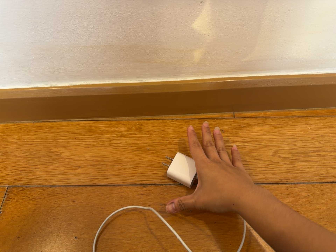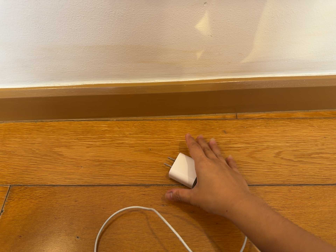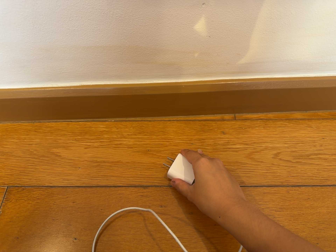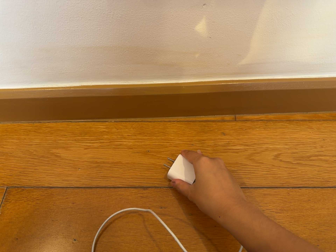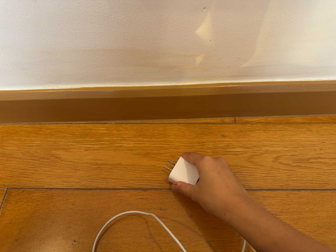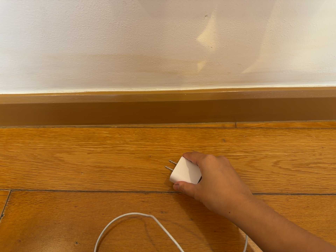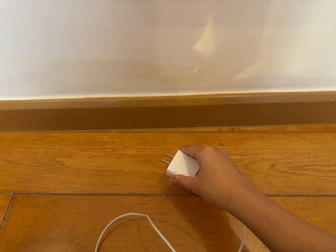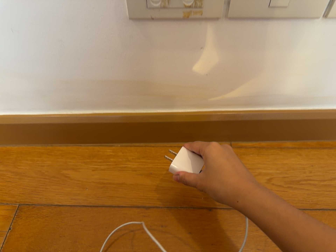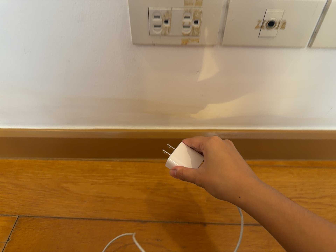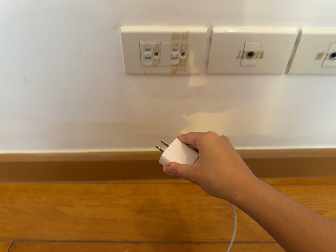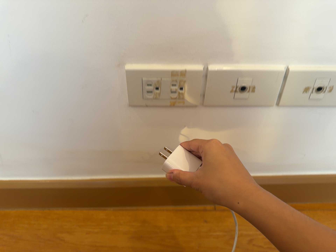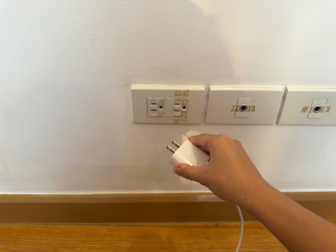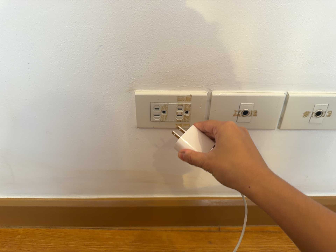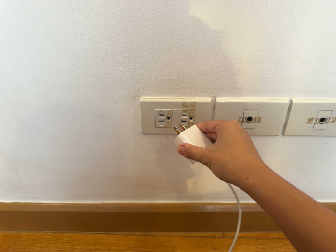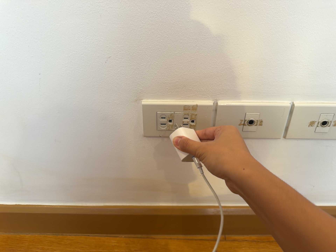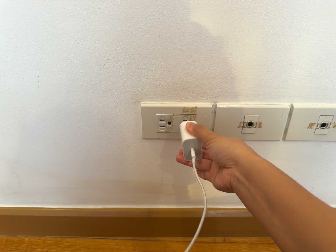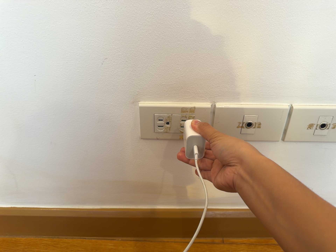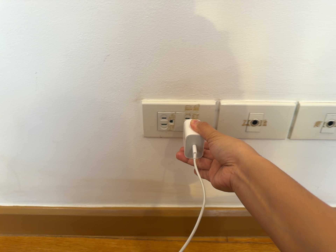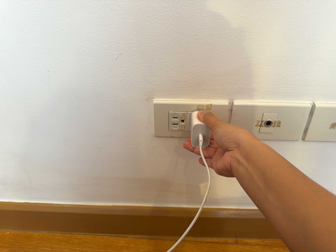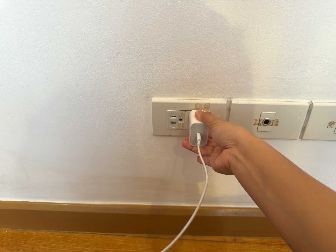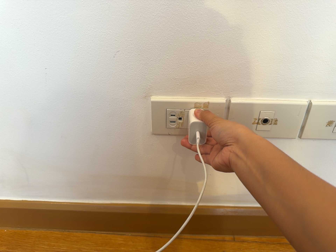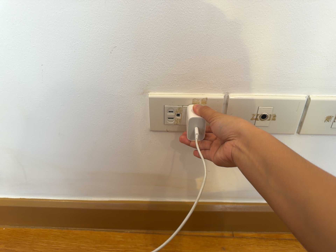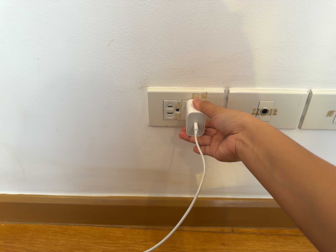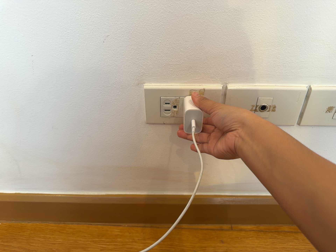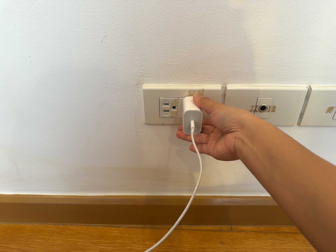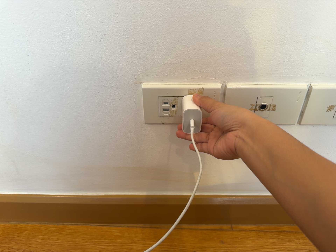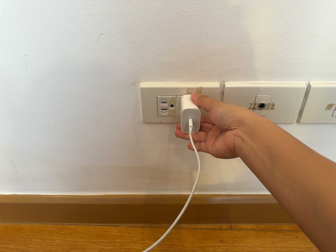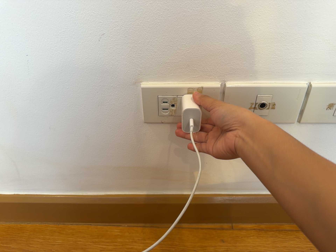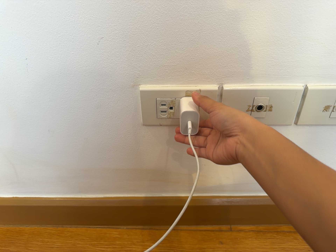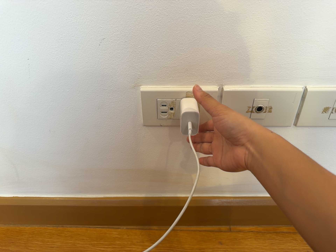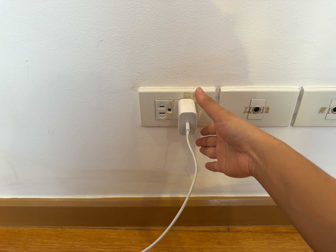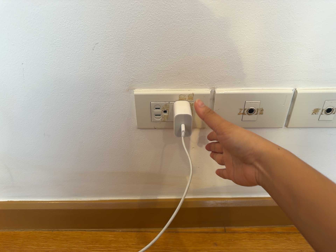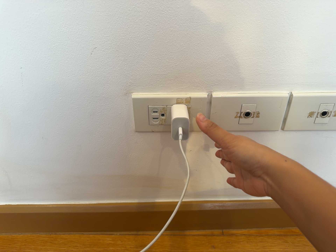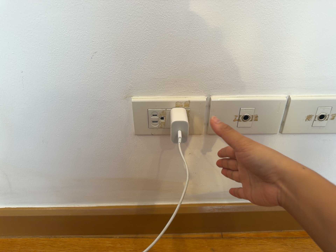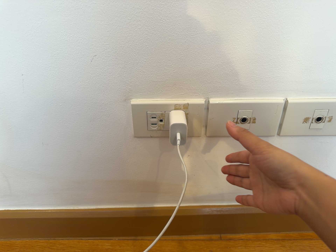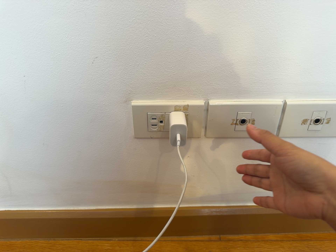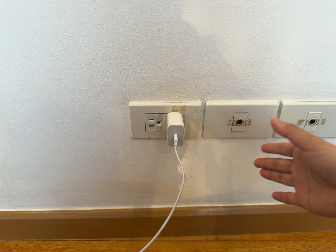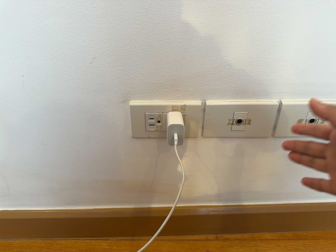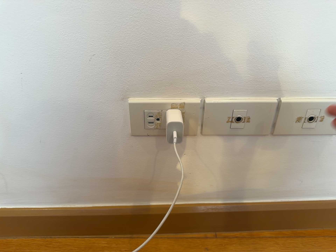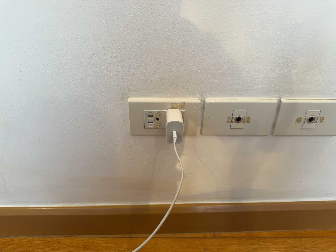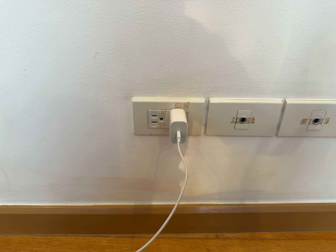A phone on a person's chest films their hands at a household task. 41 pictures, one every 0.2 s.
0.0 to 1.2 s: The camera shifts only a little, or ends up much as it began.
1.2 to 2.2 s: The camera travels backward, about 10 cm, so what stands in front gets smaller. Its aim tips toward the top of its view by about 20 degrees, and the scene shifts downward.
2.2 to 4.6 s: The camera shifts only a little, or ends up much as it began.
4.6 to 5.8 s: The camera keeps its place and its aim.
5.8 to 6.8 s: The camera shifts only a little, or ends up much as it began.
6.8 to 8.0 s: The camera keeps its place and its aim.
The film runs backward here.
